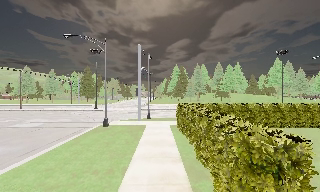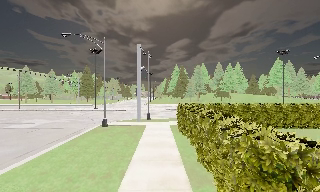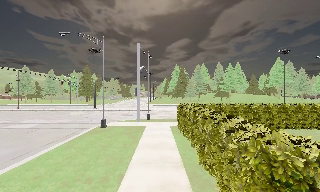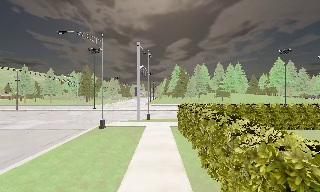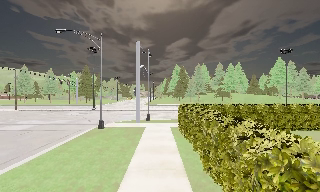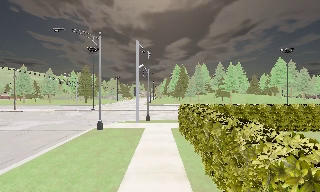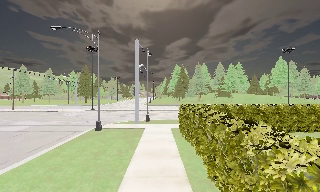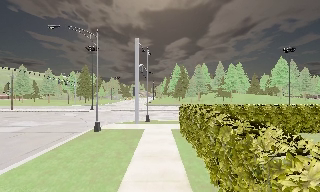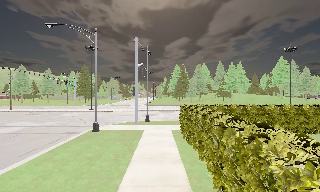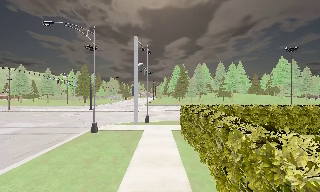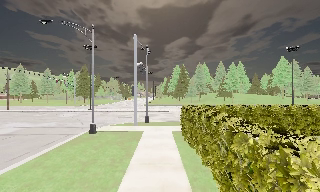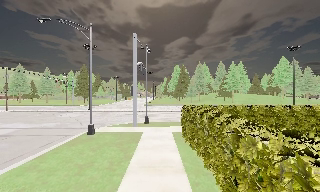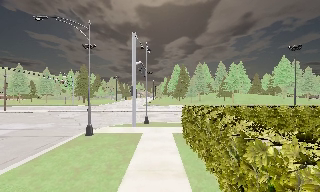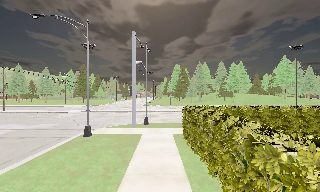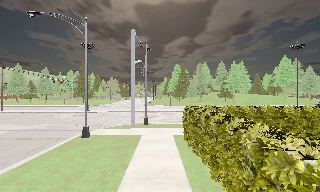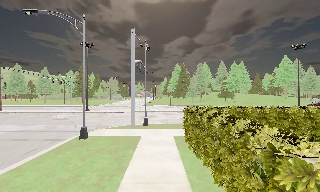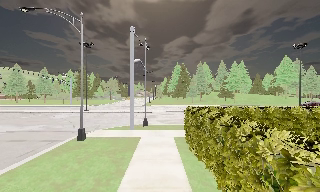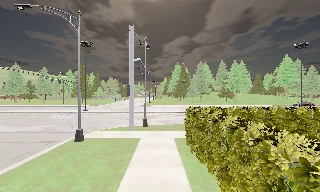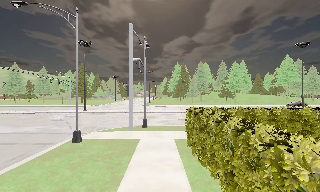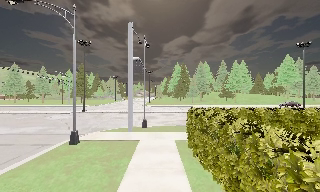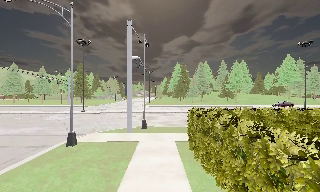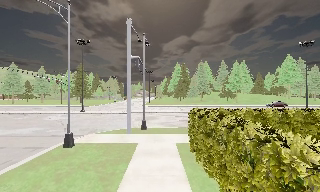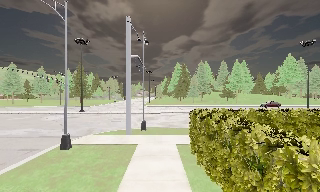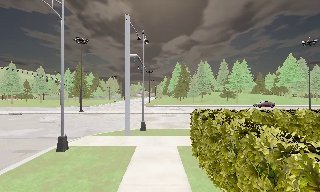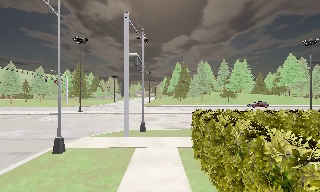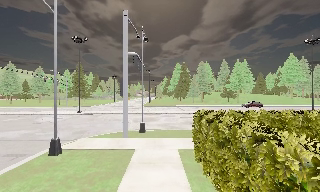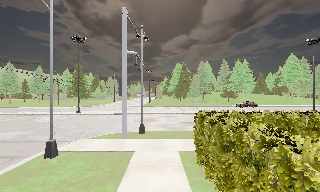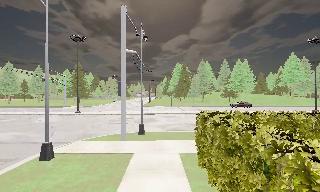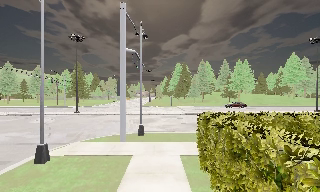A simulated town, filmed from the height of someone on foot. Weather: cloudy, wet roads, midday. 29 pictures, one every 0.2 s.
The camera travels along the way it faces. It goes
forward.
0.0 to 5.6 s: The camera travels forward, about 7 m, so what stands in front looms larger.
The film runs forward here.
